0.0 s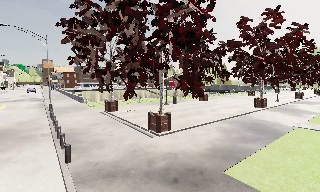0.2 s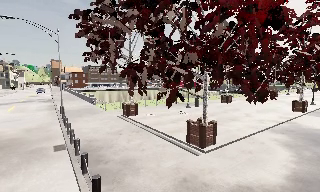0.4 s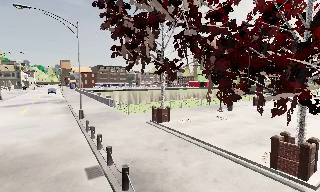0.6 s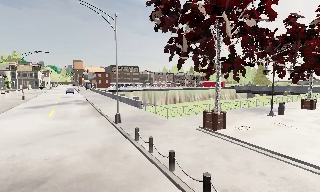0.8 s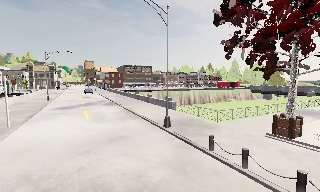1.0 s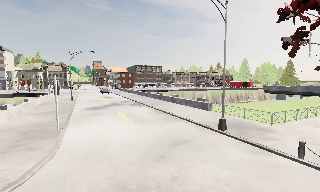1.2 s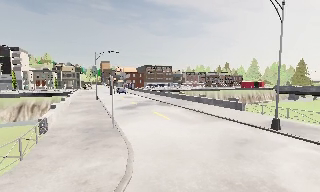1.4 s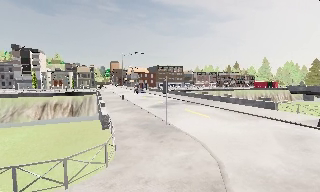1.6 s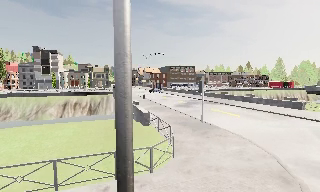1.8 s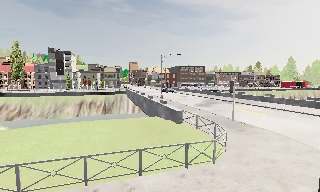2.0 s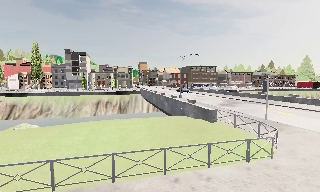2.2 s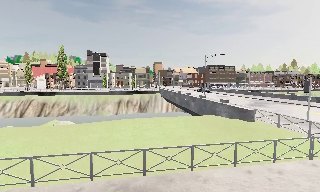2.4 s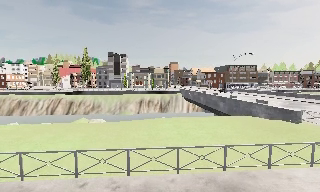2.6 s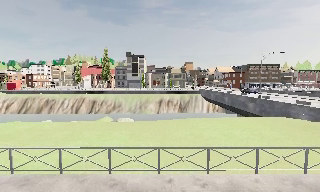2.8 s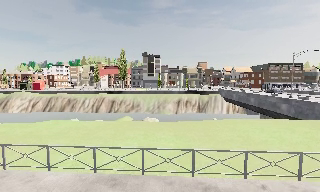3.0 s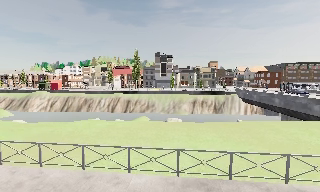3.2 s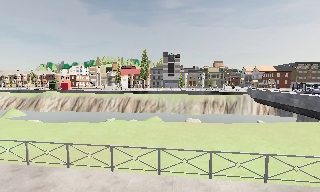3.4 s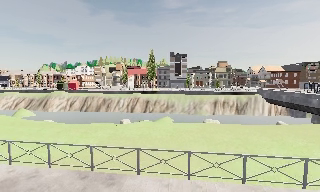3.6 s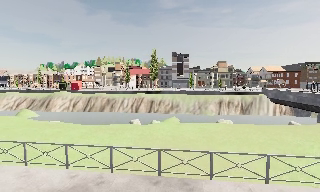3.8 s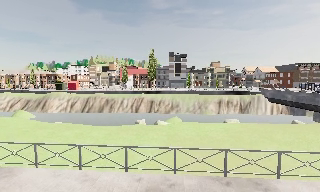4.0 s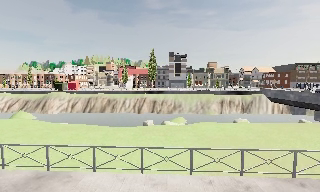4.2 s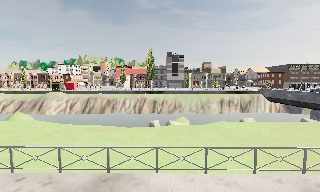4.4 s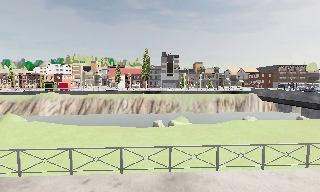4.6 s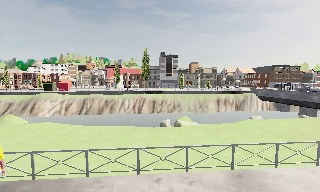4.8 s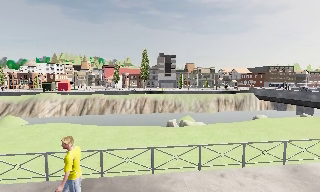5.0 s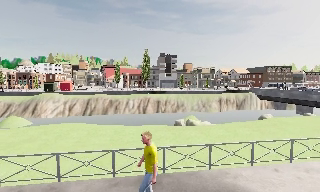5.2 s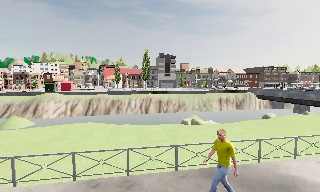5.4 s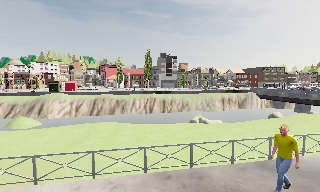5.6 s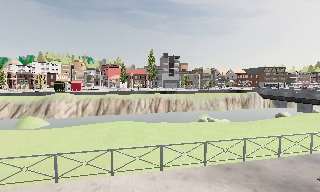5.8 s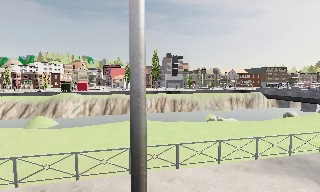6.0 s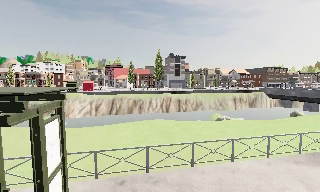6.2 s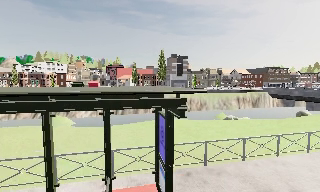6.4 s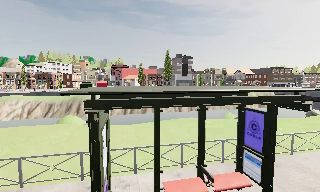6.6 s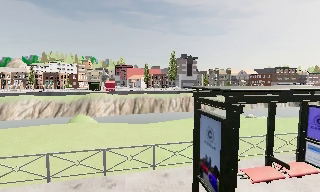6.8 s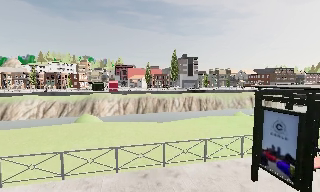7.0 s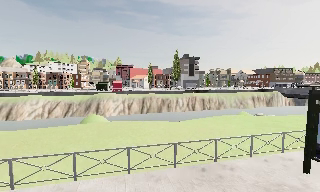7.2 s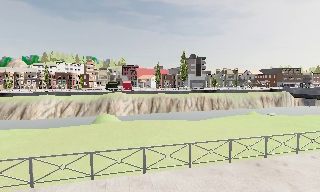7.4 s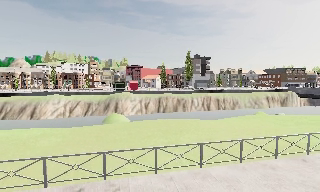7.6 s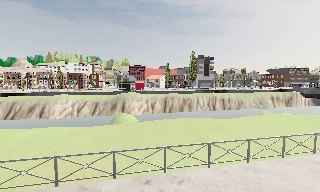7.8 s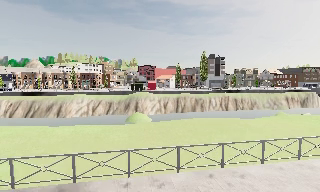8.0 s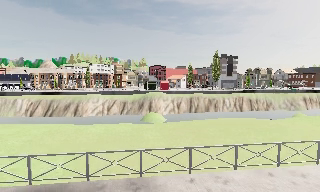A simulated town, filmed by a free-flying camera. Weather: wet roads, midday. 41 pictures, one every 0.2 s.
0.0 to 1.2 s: The camera pans to its left, which is counterclockwise from overhead, by about 15 degrees. It travels to its left and forward, about 17 m, so close, fixed things drift to the right.
1.2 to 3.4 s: The camera pans to its left, which is counterclockwise from overhead, by about 30 degrees. It travels to its left, about 25 m, so close, fixed things drift to the right.
3.4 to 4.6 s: The camera pans to its right, which is clockwise from overhead, by about 15 degrees. It travels to its left, about 13 m, so close, fixed things drift to the right.
4.6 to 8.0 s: The camera travels to its left, about 35 m, so close, fixed things drift to the right.
The film runs forward here.
